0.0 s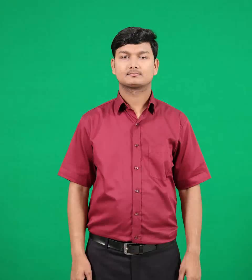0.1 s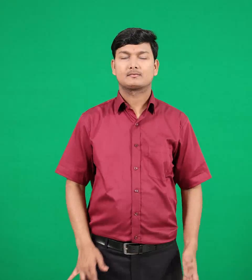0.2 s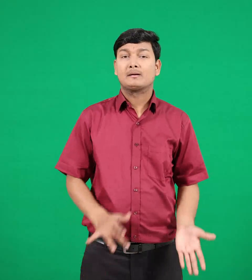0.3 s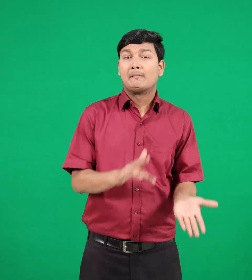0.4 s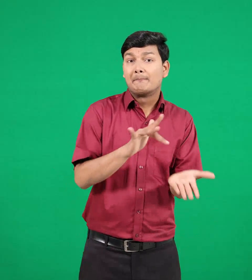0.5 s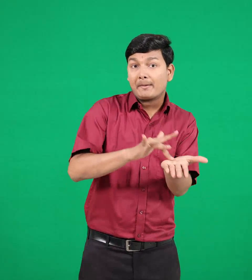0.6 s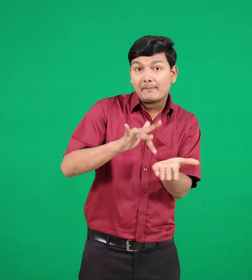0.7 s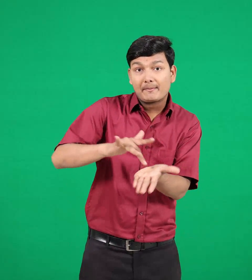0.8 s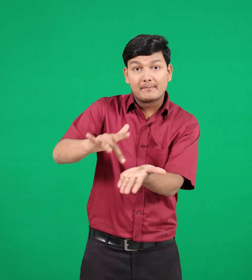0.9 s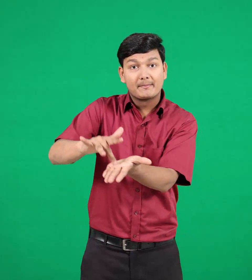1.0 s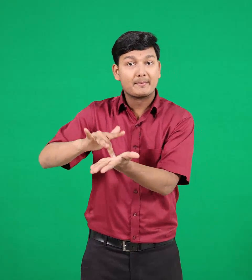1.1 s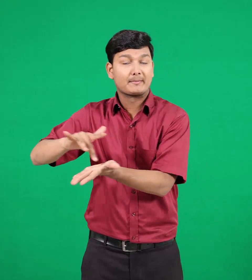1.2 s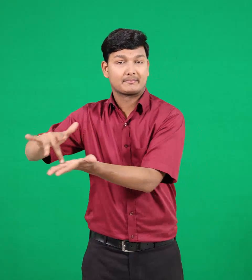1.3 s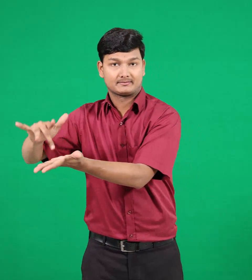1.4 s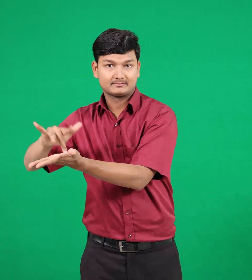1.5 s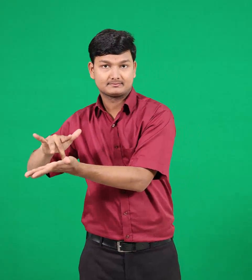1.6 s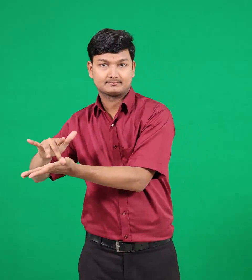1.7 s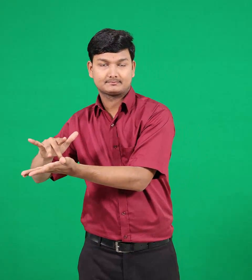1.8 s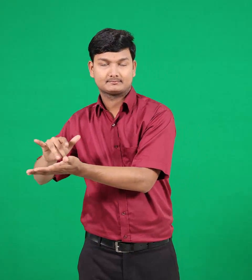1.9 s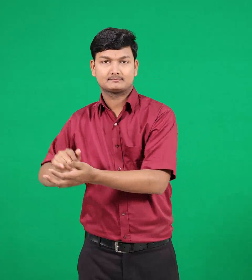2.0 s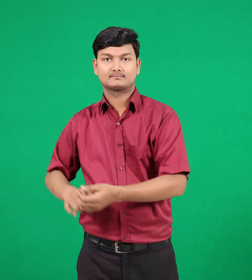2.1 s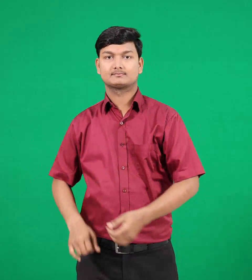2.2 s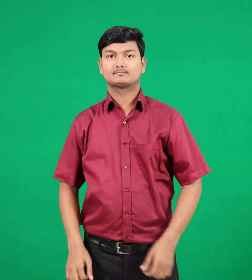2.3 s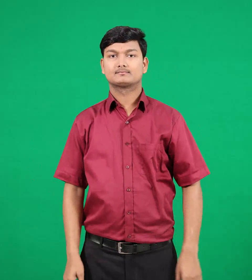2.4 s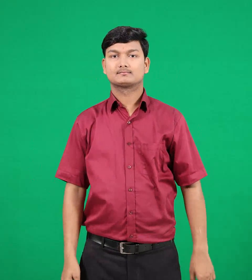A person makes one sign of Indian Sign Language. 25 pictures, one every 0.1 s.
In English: places
